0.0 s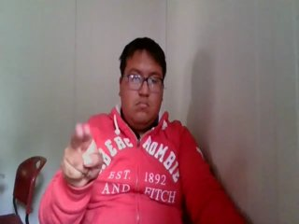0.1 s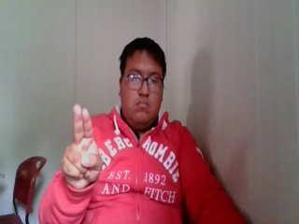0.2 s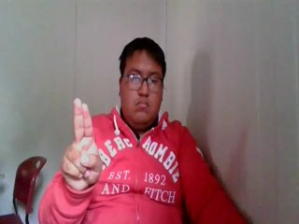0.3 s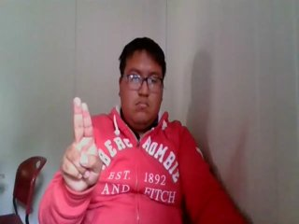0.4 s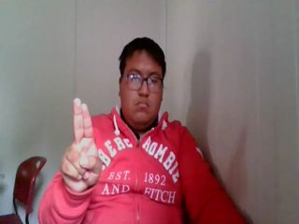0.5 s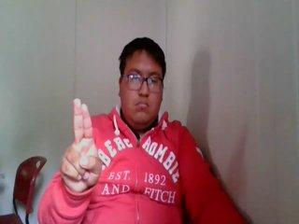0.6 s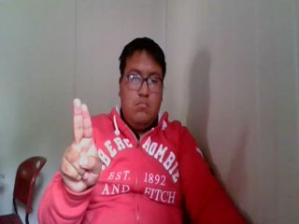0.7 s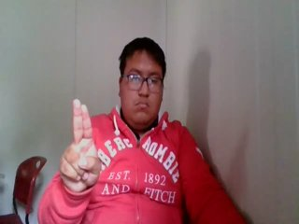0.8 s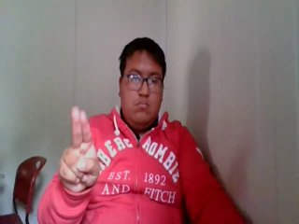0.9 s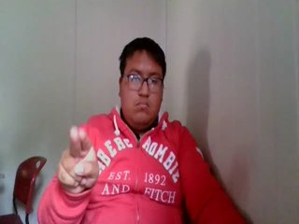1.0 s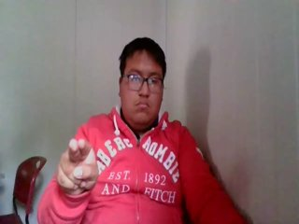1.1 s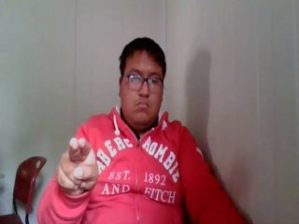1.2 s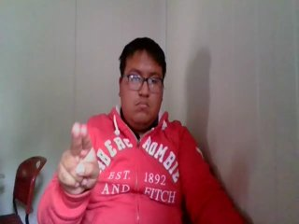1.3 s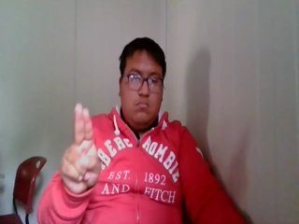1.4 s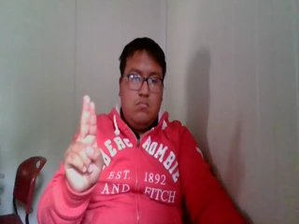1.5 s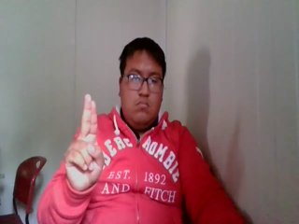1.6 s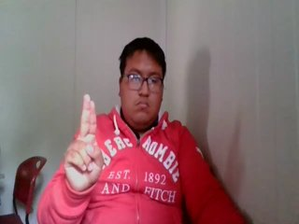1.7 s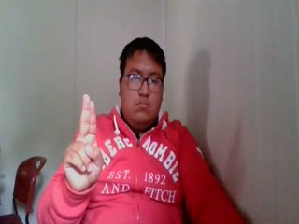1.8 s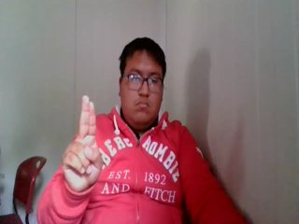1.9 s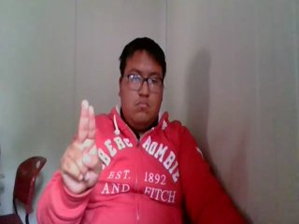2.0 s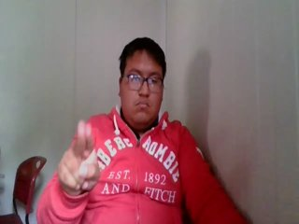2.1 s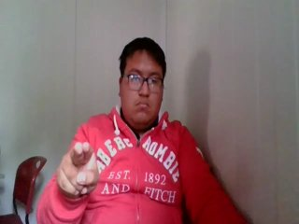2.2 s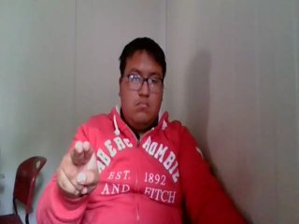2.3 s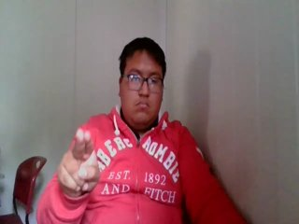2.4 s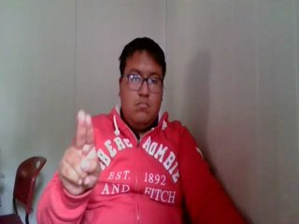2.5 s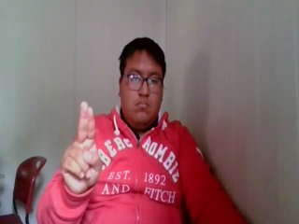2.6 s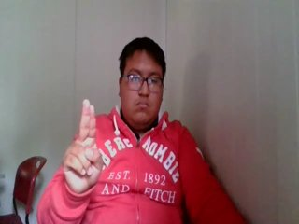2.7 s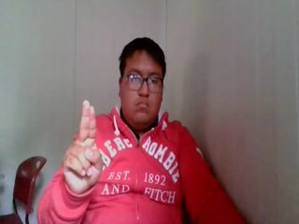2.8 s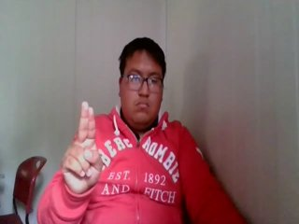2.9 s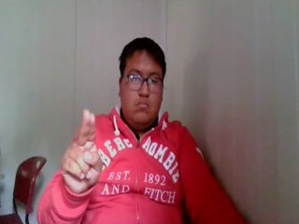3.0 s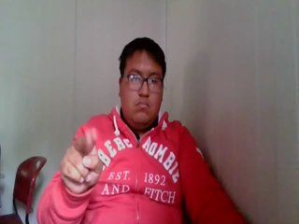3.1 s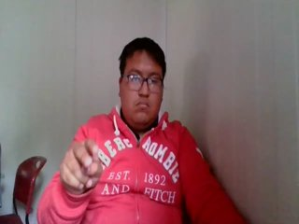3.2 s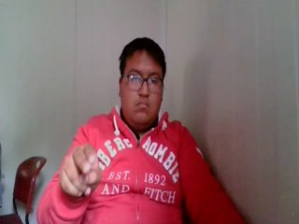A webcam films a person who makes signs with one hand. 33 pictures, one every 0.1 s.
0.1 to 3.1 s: Double click with two fingers.
